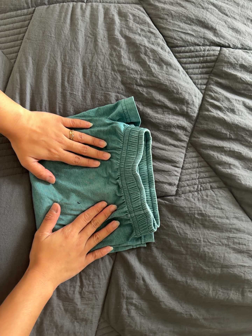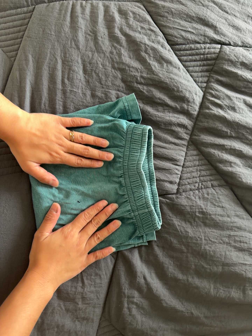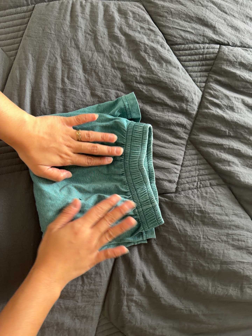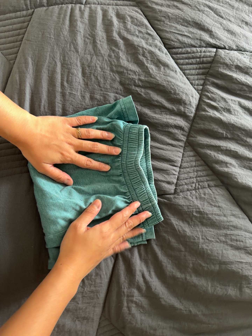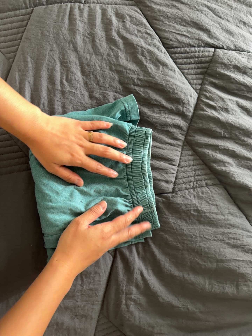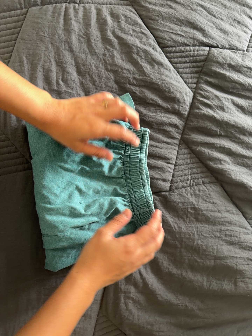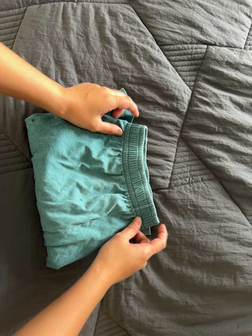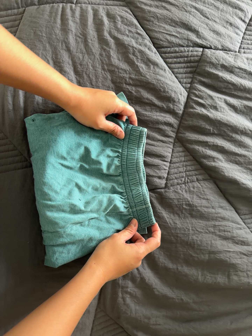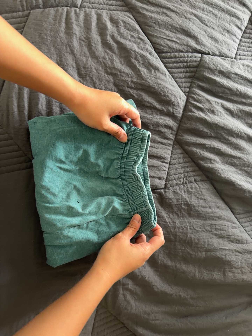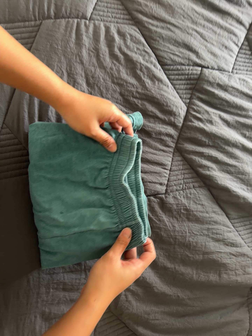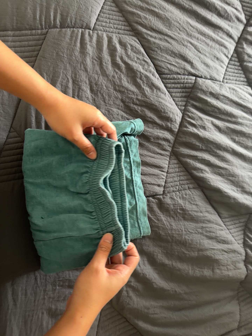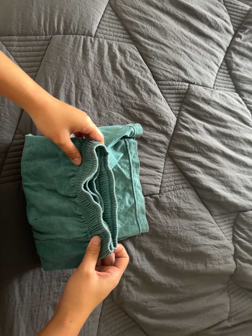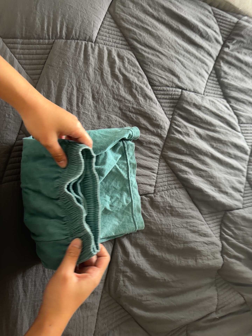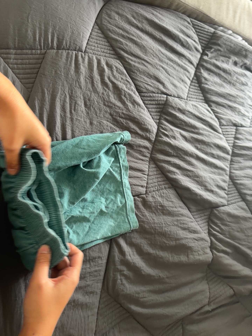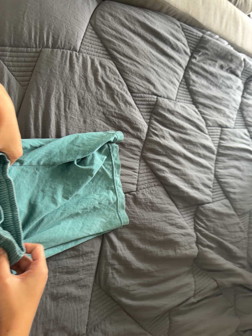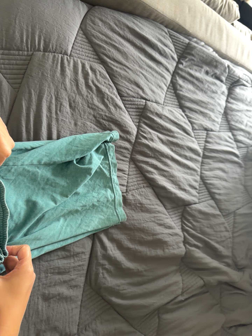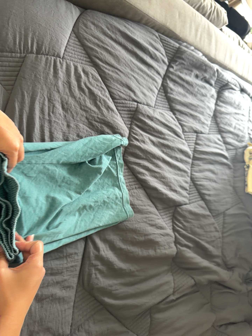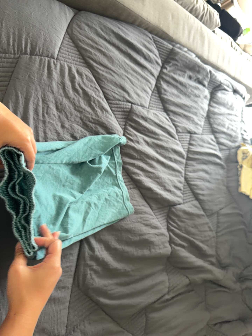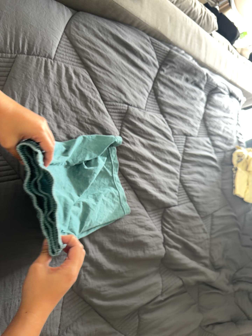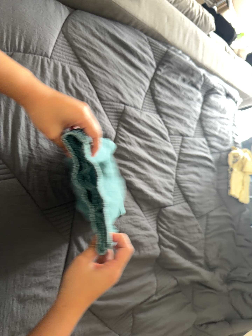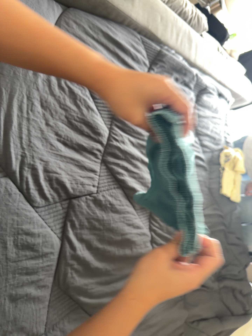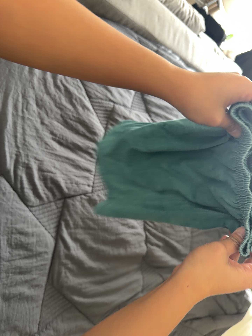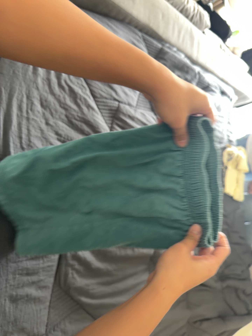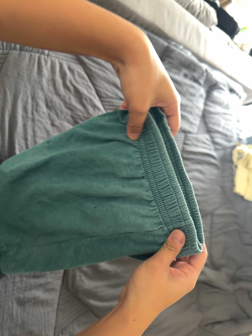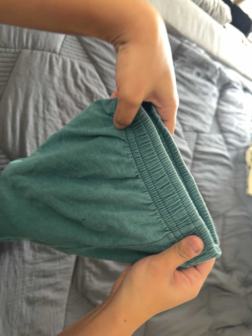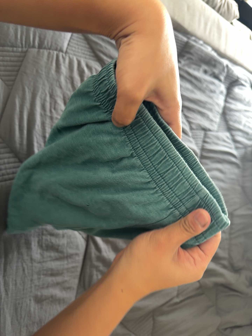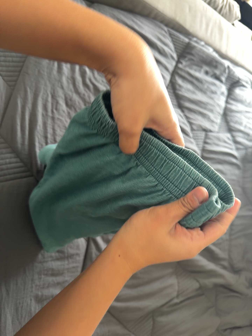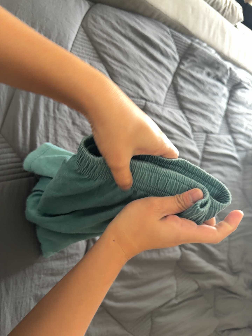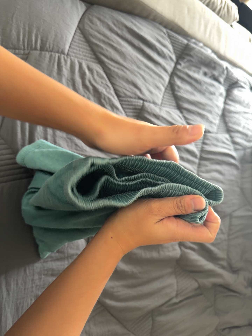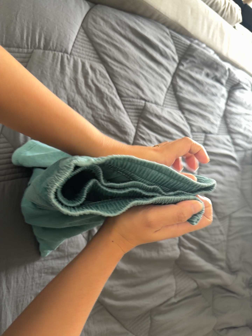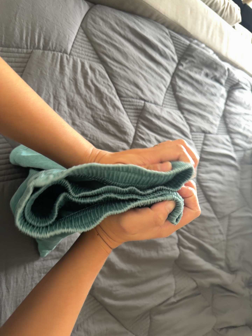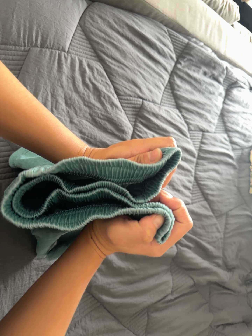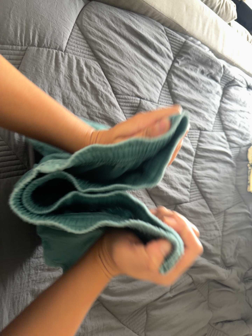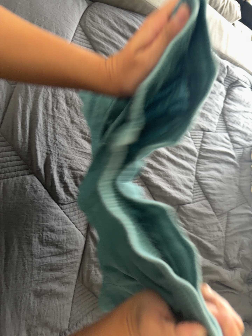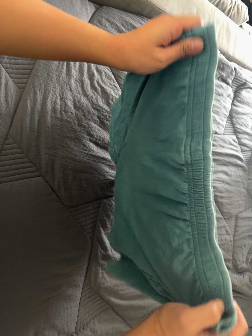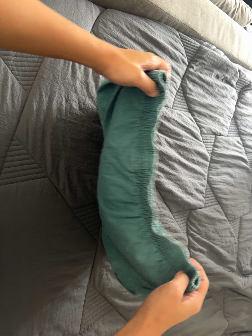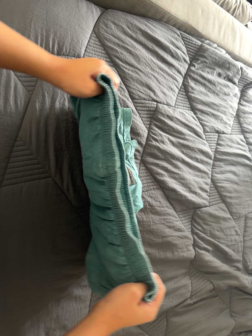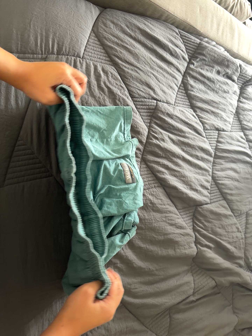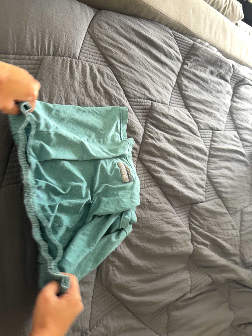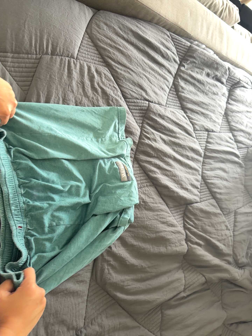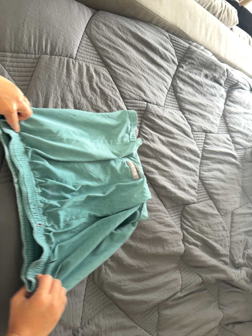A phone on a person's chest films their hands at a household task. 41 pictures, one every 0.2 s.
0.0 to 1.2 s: The camera shifts only a little, or ends up much as it began.
1.2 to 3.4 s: The camera pans to its right by about 30 degrees. It travels backward and to its left, about 28 cm.
3.4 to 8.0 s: The camera shifts only a little, or ends up much as it began.
The film runs backward here.
